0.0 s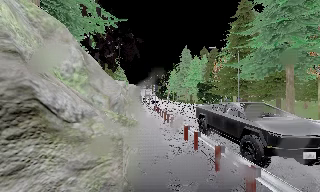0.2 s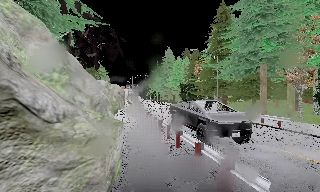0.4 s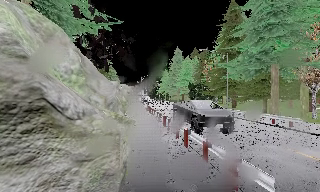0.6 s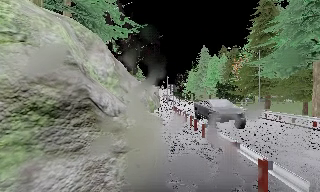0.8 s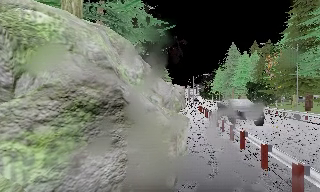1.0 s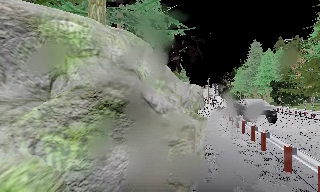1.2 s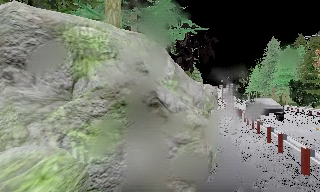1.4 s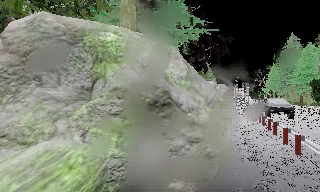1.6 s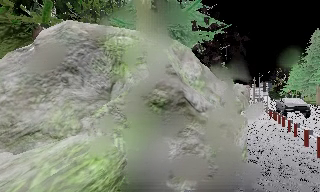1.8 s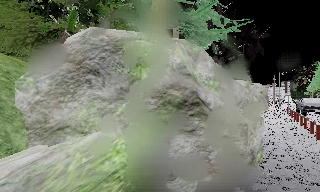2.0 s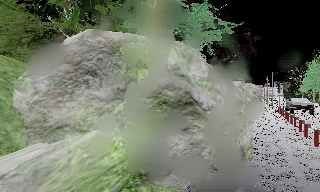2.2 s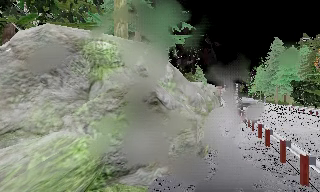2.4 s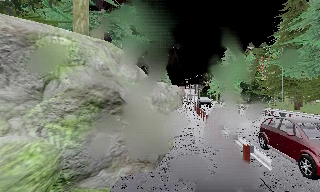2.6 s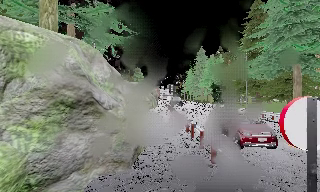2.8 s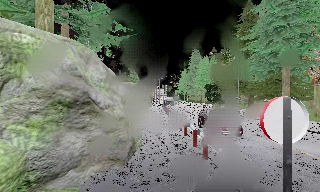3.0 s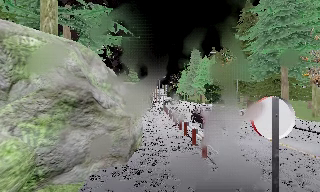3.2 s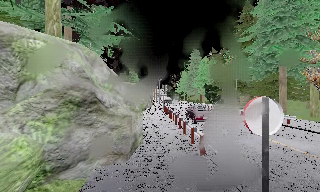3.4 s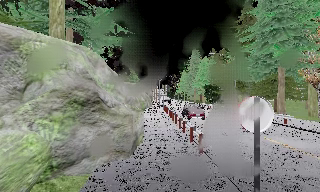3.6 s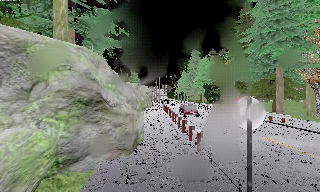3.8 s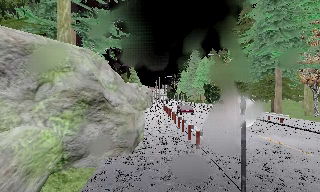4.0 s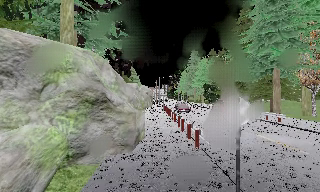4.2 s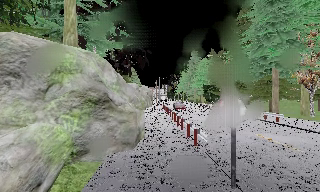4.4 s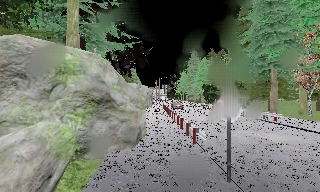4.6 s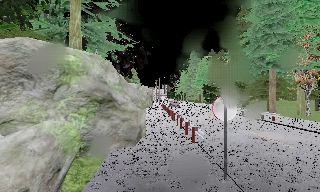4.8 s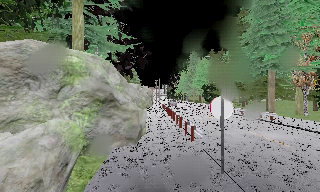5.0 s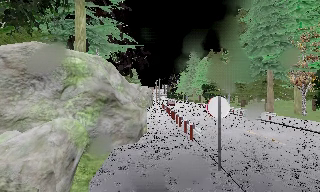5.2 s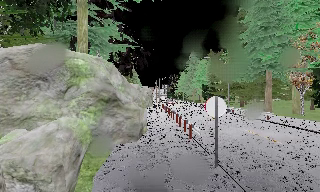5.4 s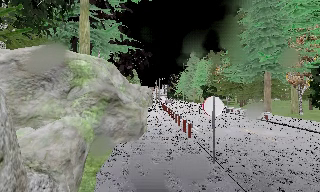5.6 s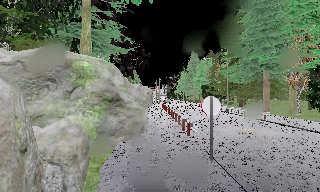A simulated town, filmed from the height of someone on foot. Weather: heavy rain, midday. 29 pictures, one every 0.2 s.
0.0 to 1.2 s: The camera swings to its left by about 25 degrees, and the scene slides to the right. It travels backward, about 1 m, so what stands in front gets smaller.
1.2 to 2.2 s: The camera travels backward, about 1 m, so what stands in front gets smaller.
2.2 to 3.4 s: The camera swings to its right by about 25 degrees, and the scene slides to the left. It travels backward, about 1 m, so what stands in front gets smaller.
3.4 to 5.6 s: The camera travels backward, about 2.5 m, so what stands in front gets smaller.
The film runs backward here.
